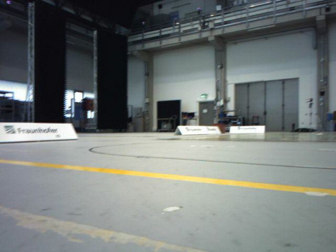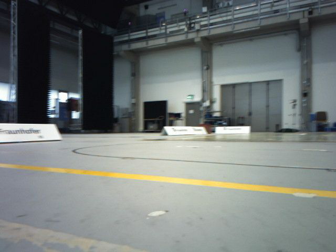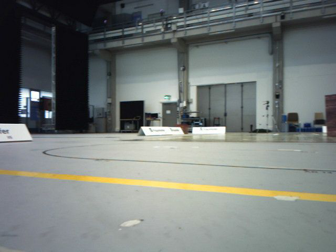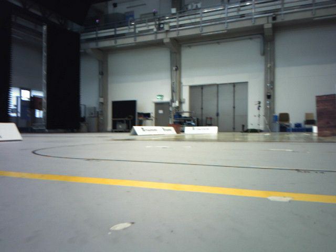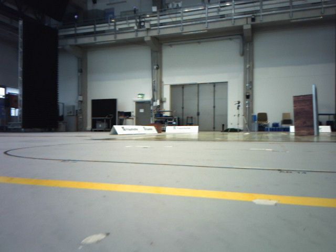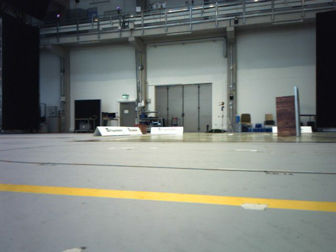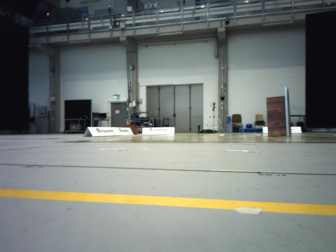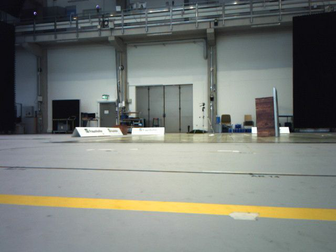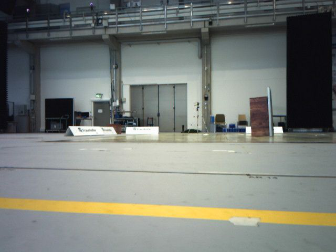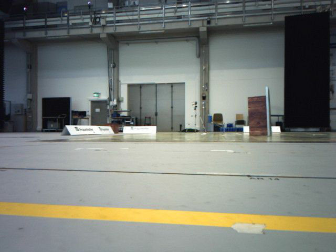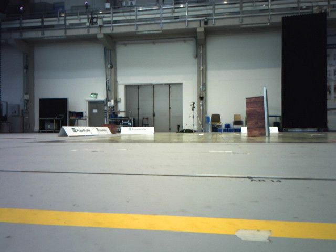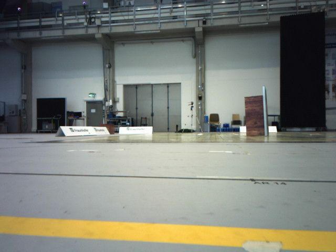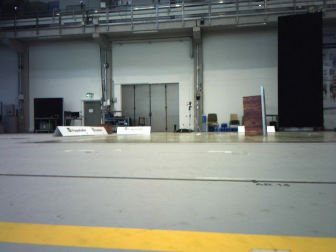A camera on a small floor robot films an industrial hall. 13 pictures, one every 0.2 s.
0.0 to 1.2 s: The scene slides to the left, as the camera pans about 20 degrees to its right. It travels forward, about 0.2 m, so what stands in front looms larger.
1.2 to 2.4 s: The camera travels forward, about 0.2 m, so what stands in front looms larger.
The film runs forward here.
